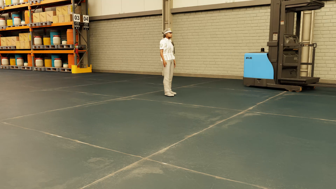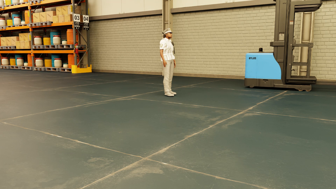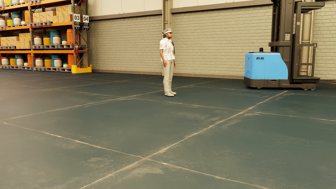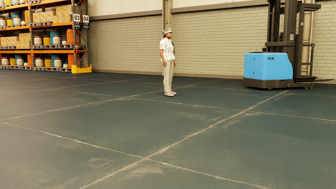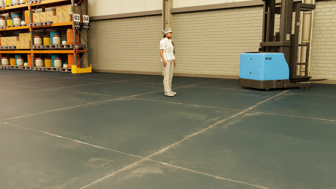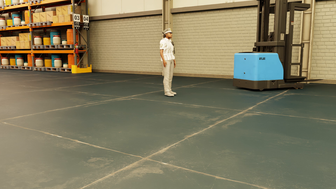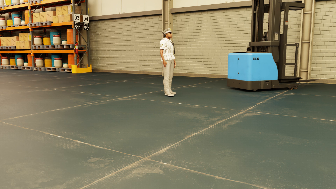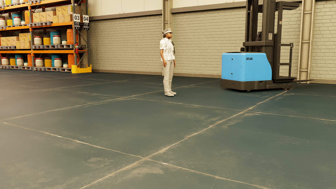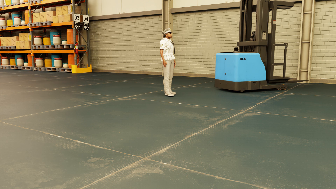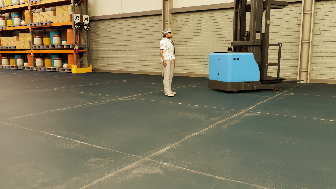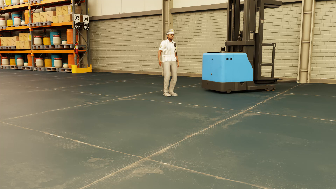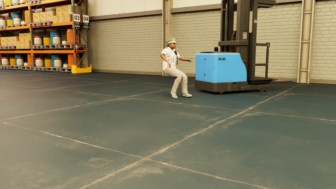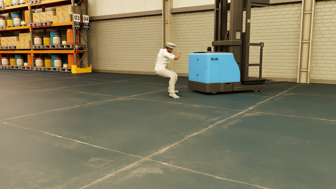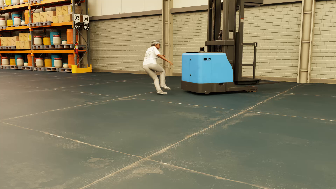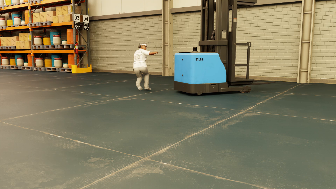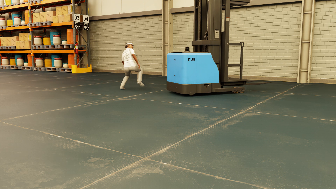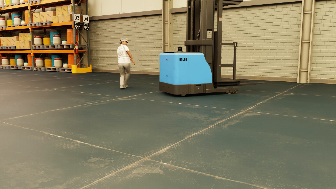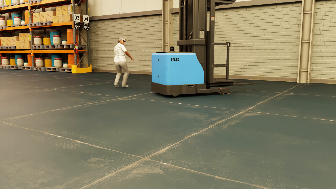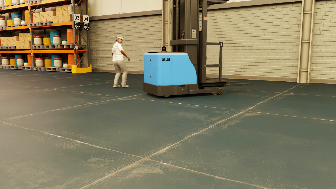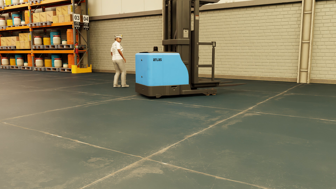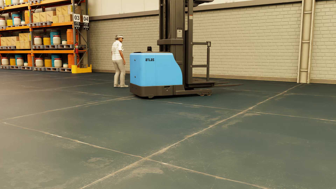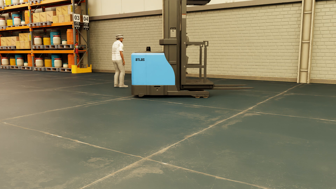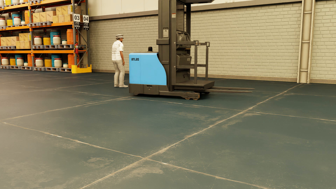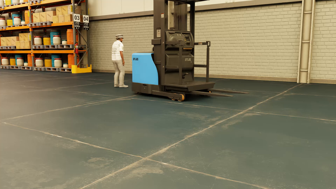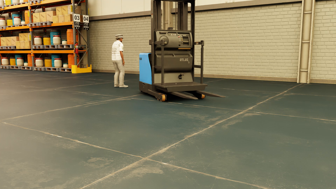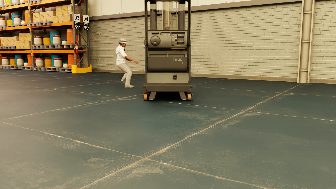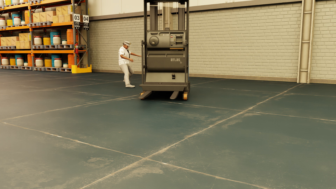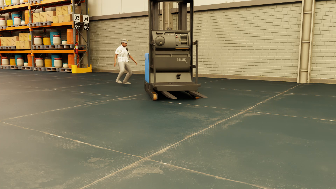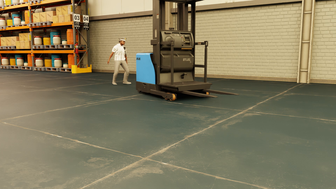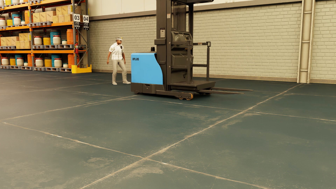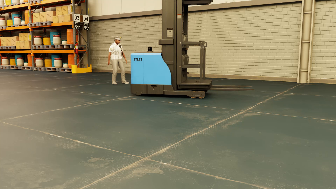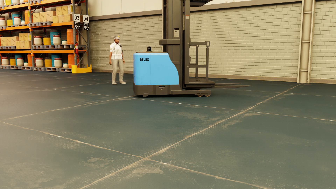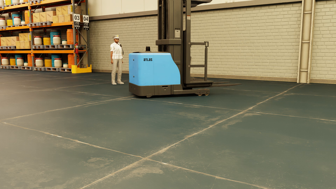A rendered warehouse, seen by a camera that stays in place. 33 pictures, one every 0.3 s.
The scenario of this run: Near miss between a forklift and a person.
